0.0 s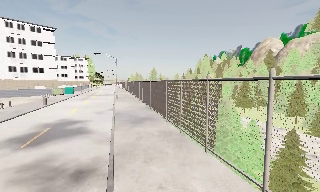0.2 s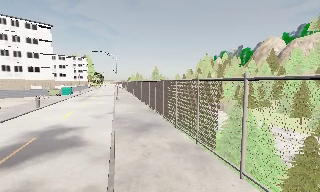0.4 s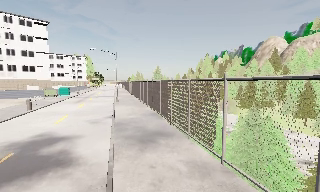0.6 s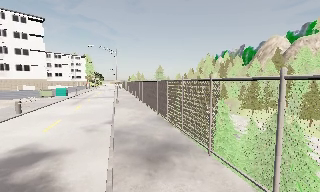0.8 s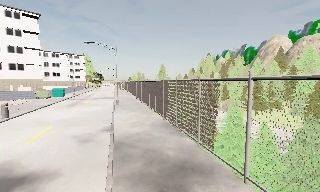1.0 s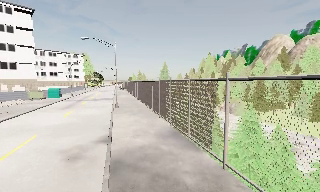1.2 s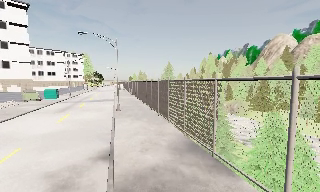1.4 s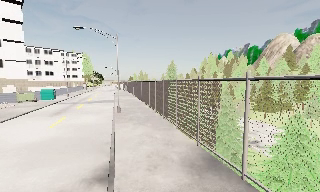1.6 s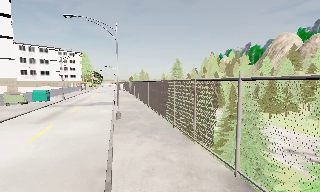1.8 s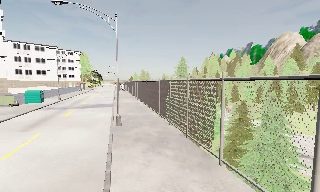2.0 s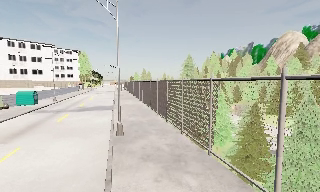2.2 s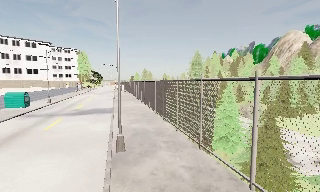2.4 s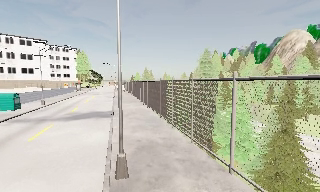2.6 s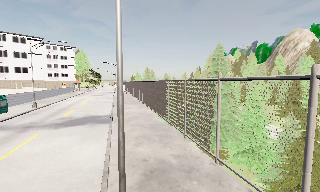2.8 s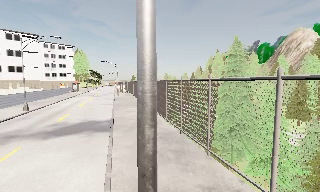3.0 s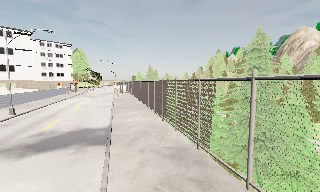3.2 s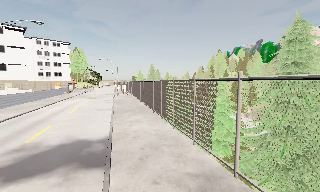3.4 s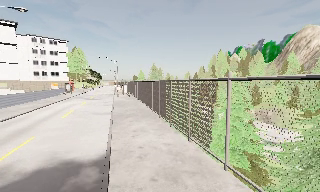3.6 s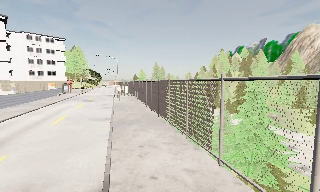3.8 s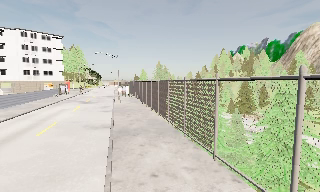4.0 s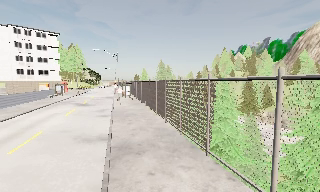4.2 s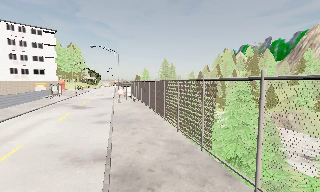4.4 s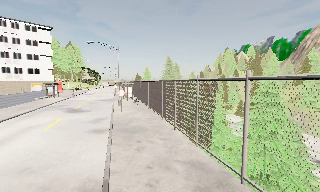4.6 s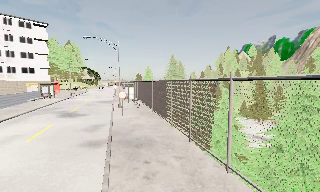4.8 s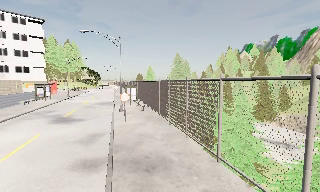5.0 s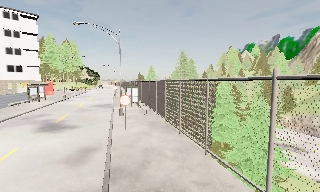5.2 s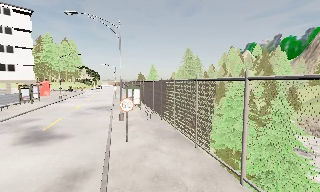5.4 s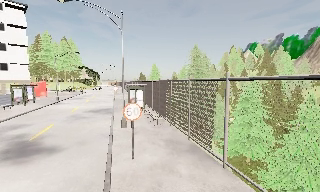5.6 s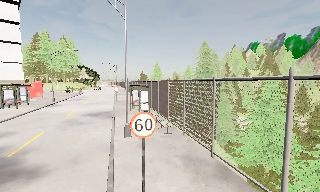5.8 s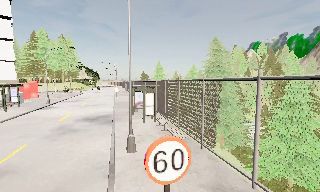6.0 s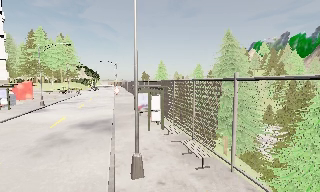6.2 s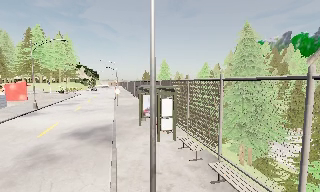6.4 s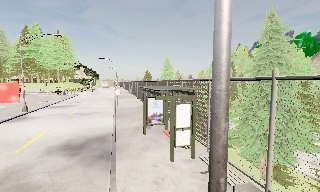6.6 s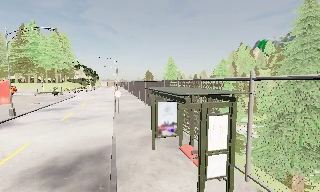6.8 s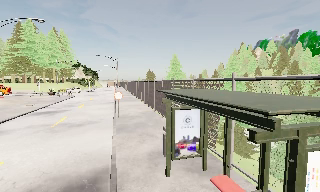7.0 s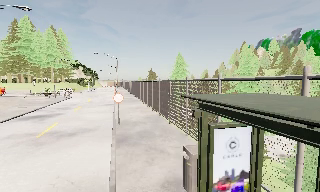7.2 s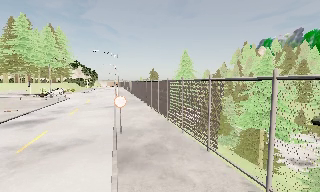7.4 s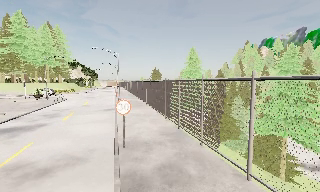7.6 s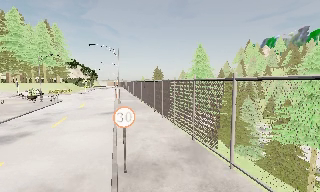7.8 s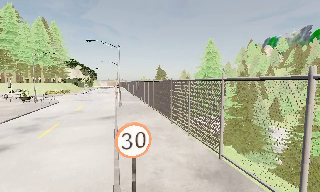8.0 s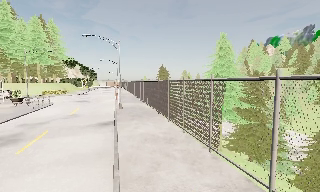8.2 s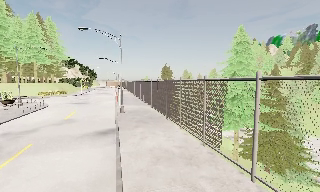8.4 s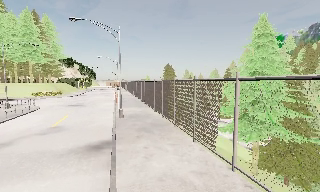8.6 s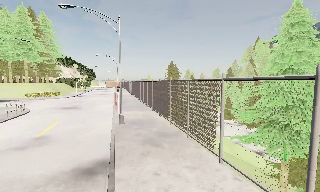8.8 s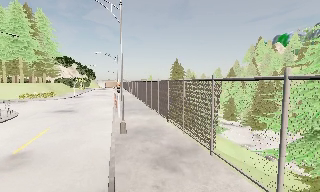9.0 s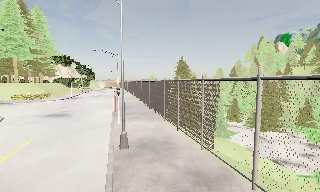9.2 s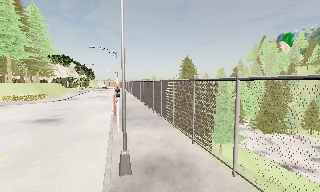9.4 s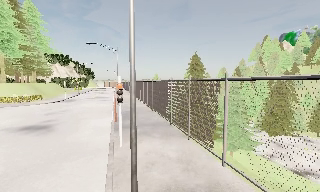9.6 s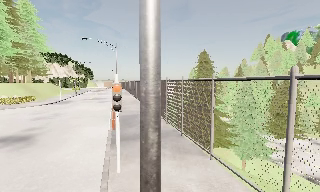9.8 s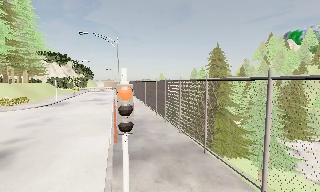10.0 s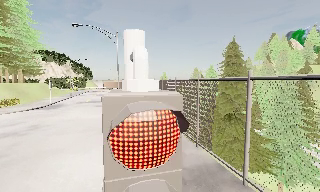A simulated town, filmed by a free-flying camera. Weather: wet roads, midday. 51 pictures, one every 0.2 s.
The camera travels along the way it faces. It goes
forward.
0.0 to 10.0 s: The camera travels forward, about 105 m, so what stands in front looms larger.
The film runs forward here.
